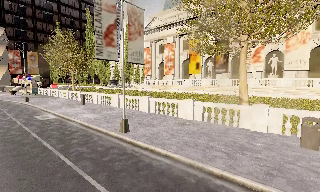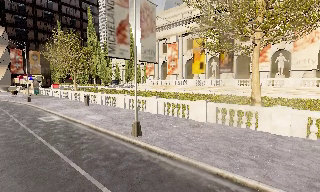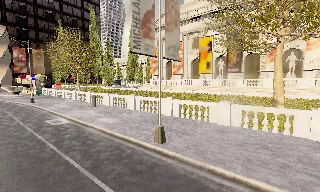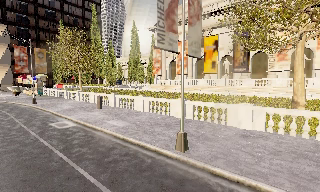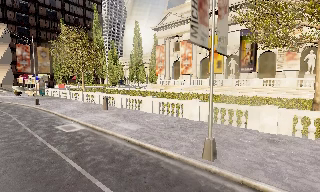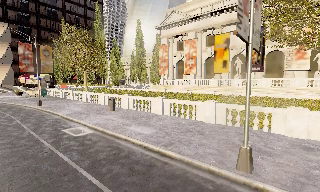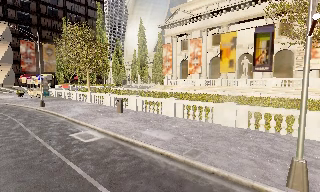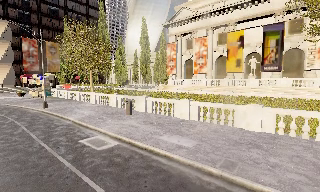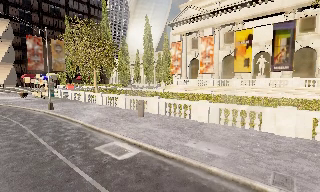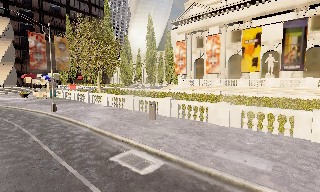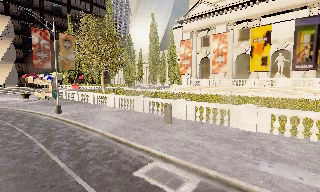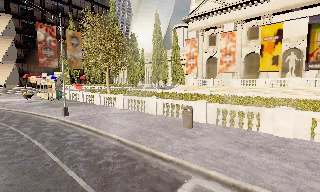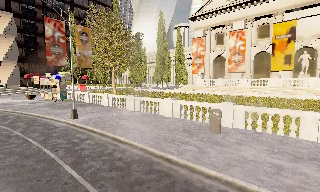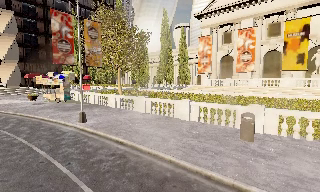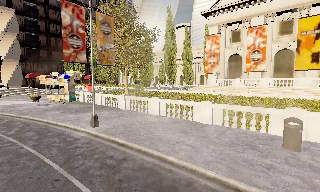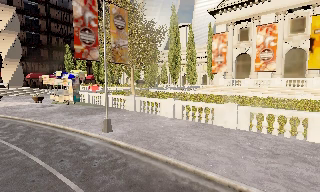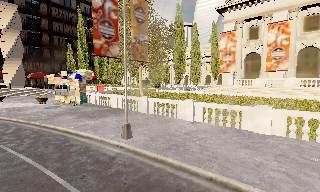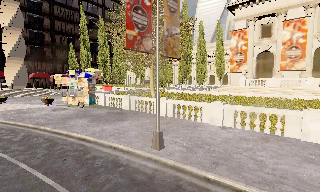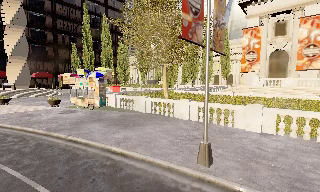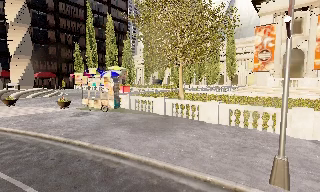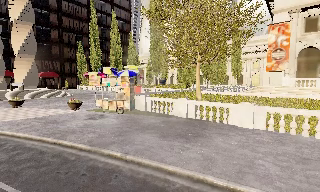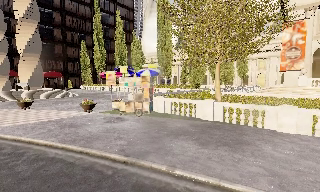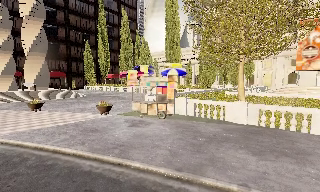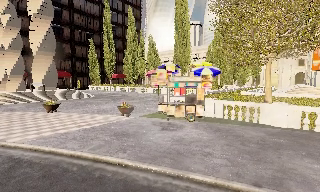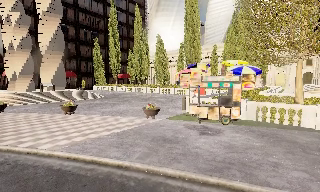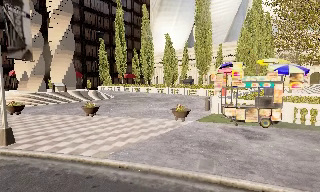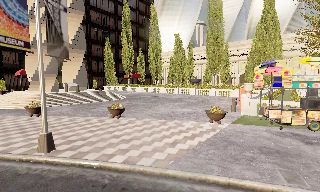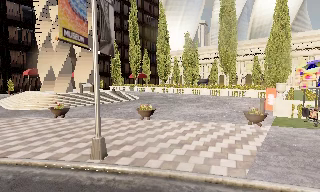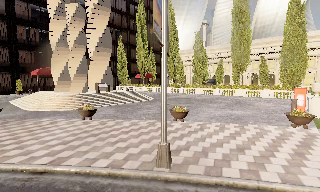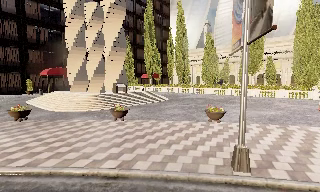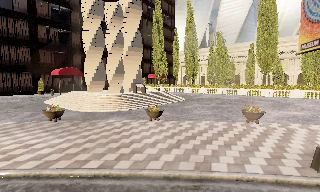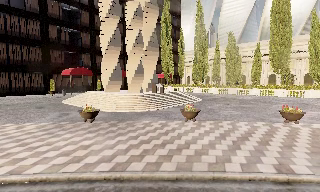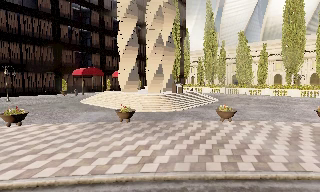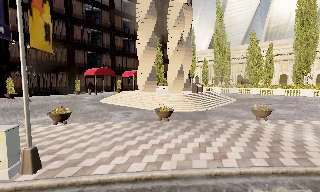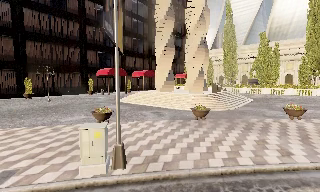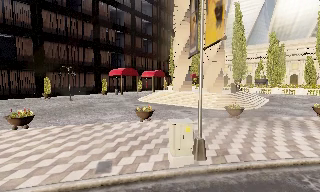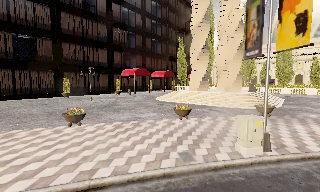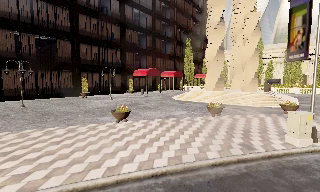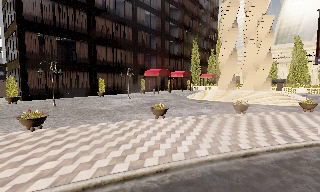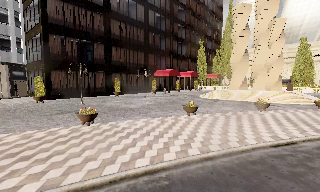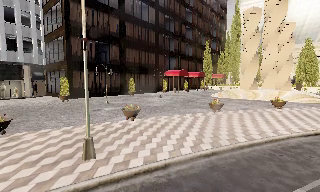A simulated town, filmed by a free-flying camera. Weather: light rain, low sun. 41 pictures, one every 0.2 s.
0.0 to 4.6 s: The camera travels to its left and forward, about 35 m, so close, fixed things drift to the right. It gains speed.
4.6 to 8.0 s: The camera travels to its left, about 40 m, so close, fixed things drift to the right.
The film runs forward here.
